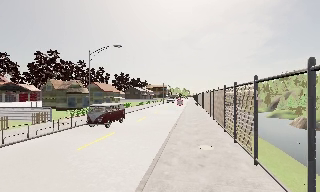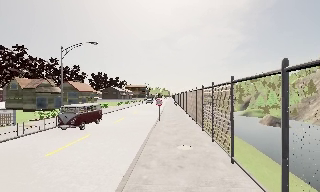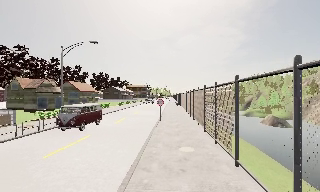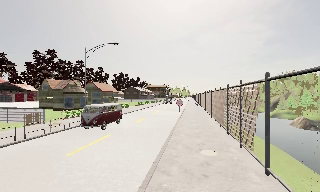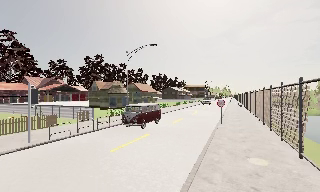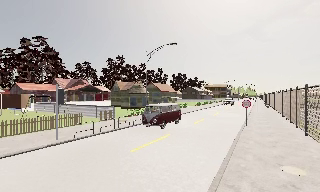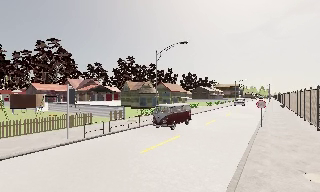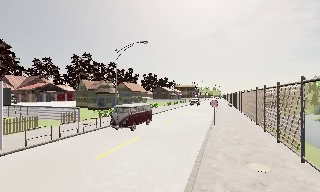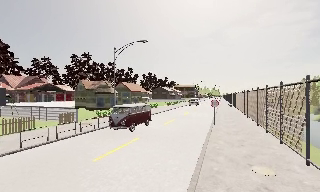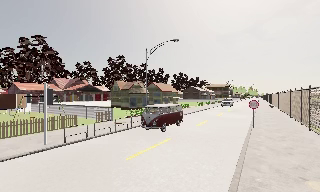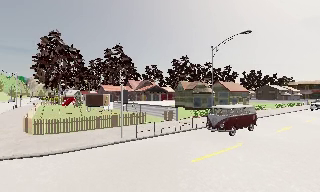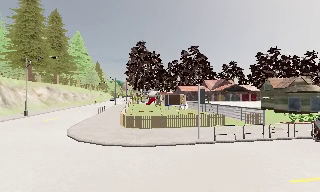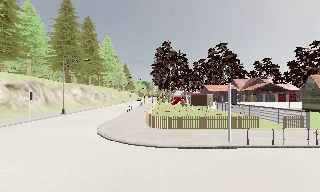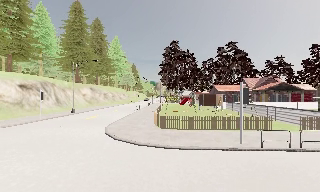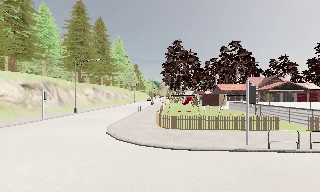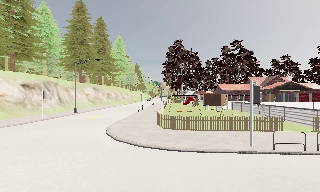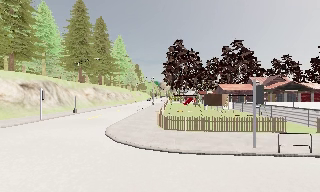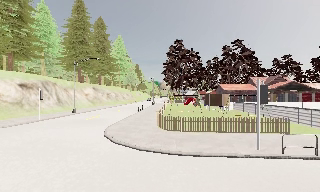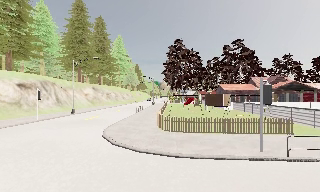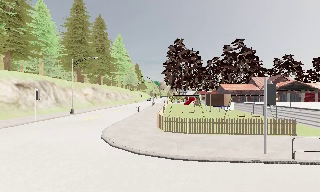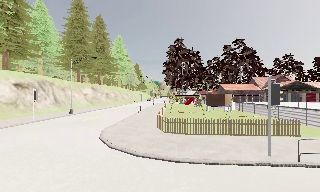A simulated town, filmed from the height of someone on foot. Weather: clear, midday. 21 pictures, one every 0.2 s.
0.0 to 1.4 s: The camera travels forward, about 1.5 m, so what stands in front looms larger.
1.4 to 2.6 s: The camera pans to its left, which is counterclockwise from overhead, by about 70 degrees. It travels forward, about 1.5 m.
2.6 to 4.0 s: The camera travels forward, about 2 m, so what stands in front looms larger.
The film runs forward here.
